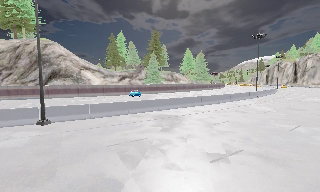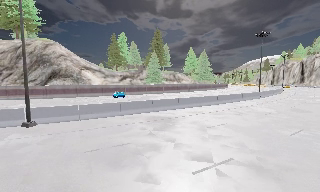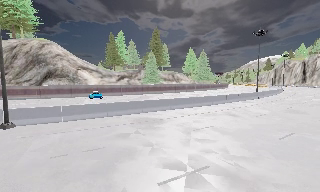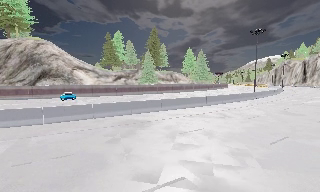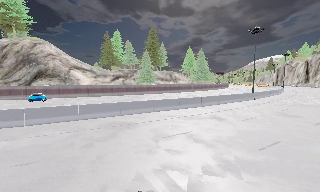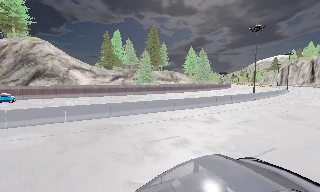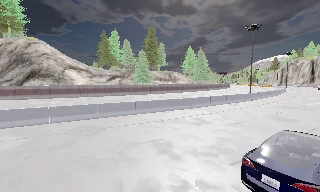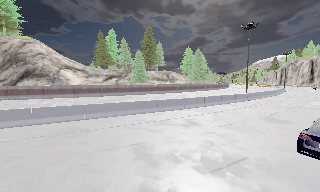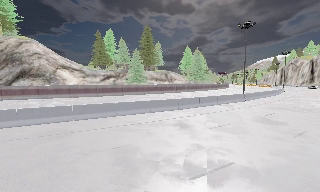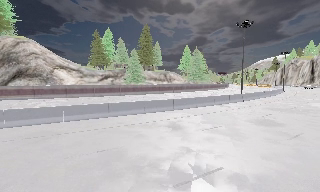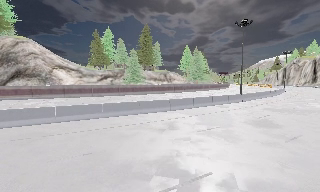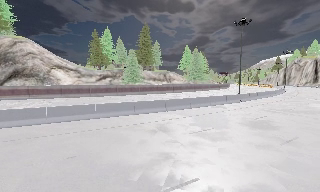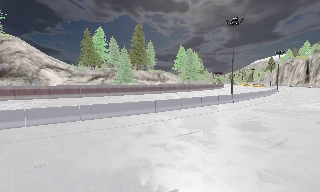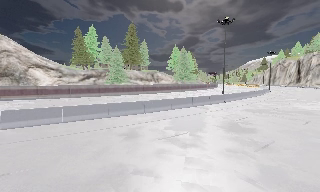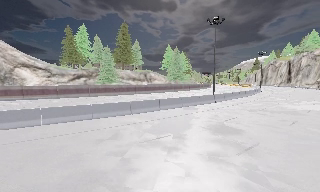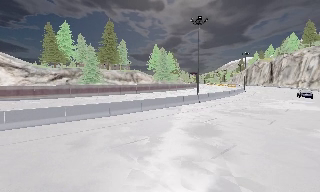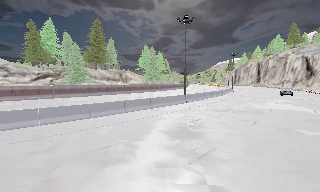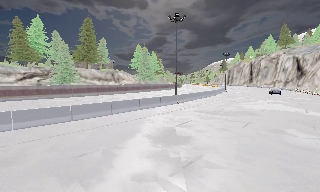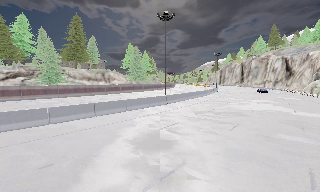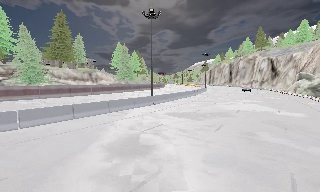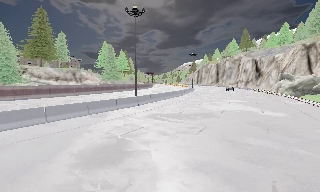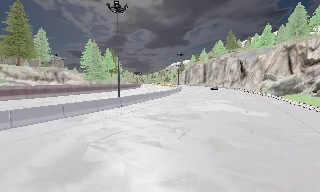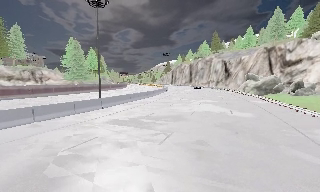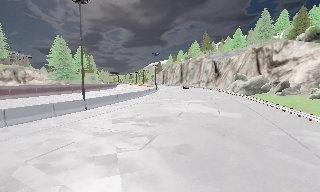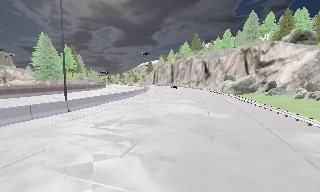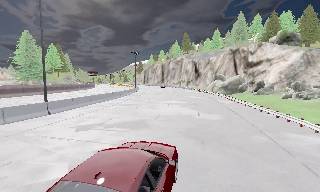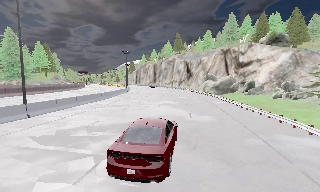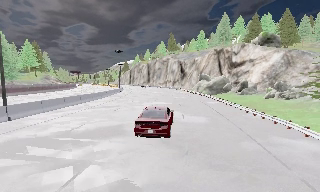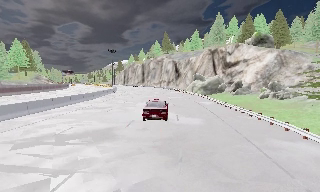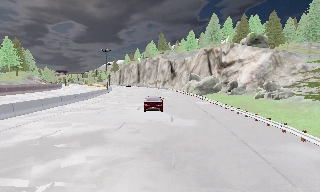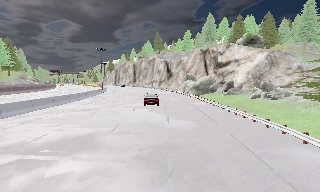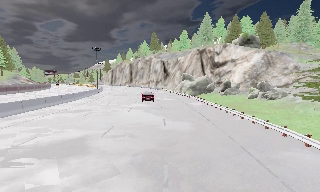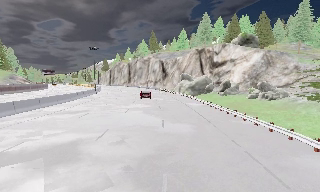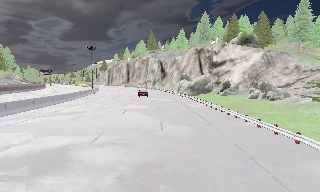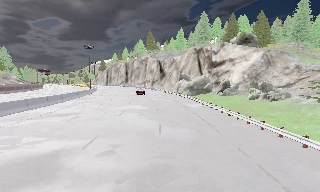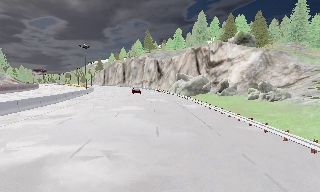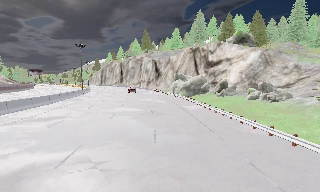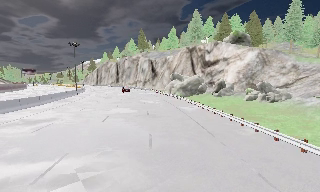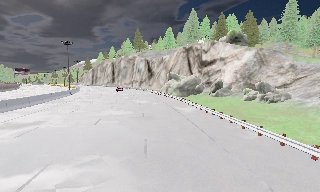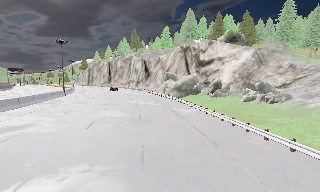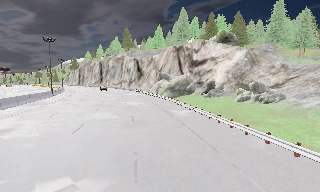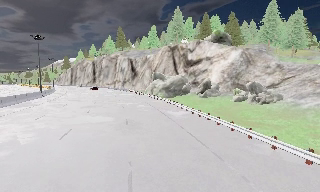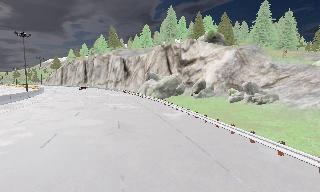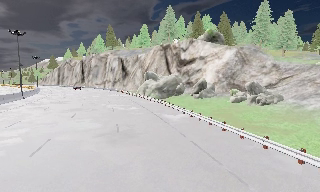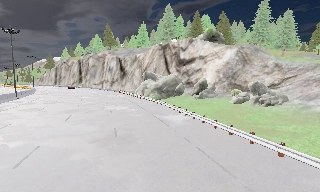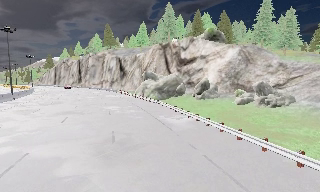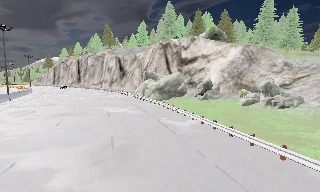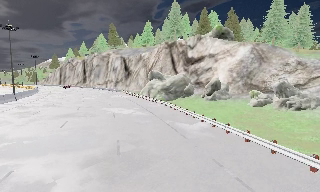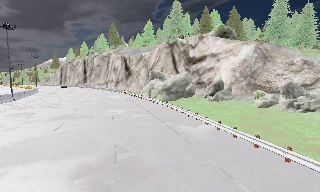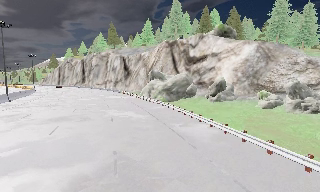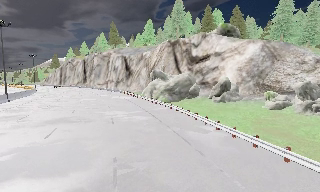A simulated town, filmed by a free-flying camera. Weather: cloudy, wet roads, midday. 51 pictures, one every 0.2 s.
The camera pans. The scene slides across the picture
to the left.
The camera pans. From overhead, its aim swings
clockwise.
0.0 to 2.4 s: The camera travels to its right and forward, about 12 m, so close, fixed things drift to the left. It loses speed.
2.4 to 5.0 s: The scene slides to the left, as the camera pans about 40 degrees to its right. It travels forward and to its right, about 11 m.
5.0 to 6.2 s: The scene slides to the left, as the camera pans about 10 degrees to its right. It travels forward, about 3.5 m, so what stands in front looms larger.
6.2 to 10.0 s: The camera pans to its right, which is clockwise from overhead, by about 15 degrees. It travels forward, about 14 m, so what stands in front looms larger.
The film runs forward here.
